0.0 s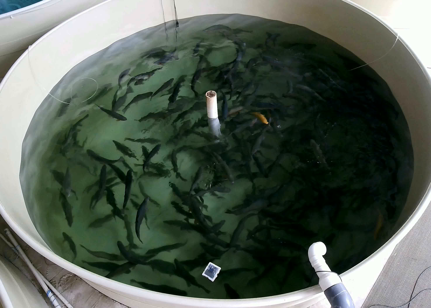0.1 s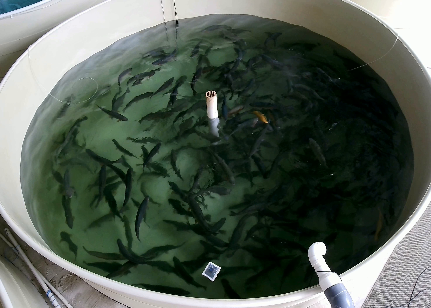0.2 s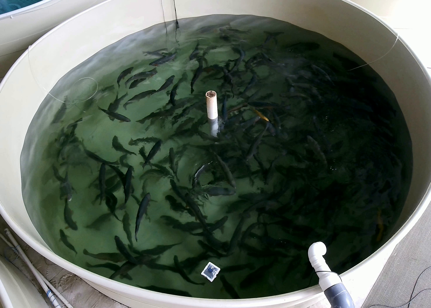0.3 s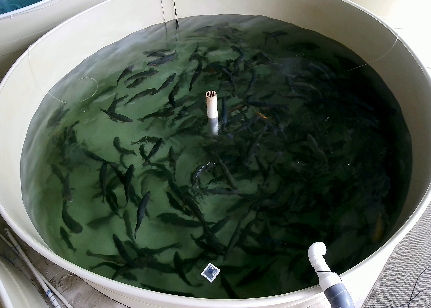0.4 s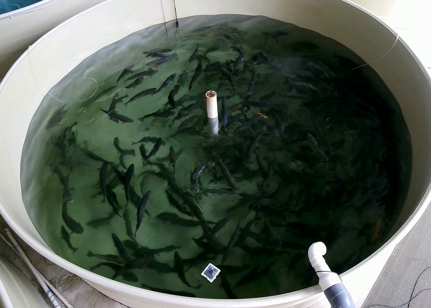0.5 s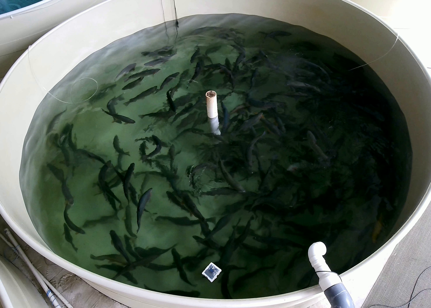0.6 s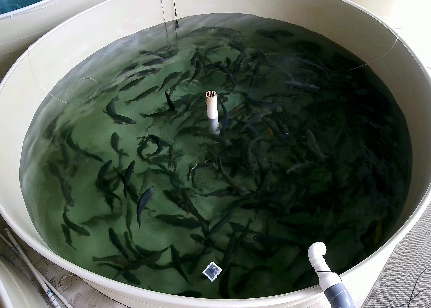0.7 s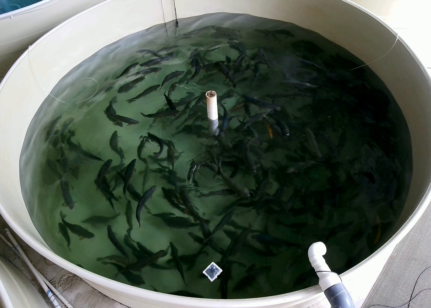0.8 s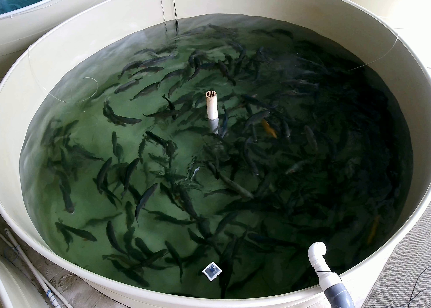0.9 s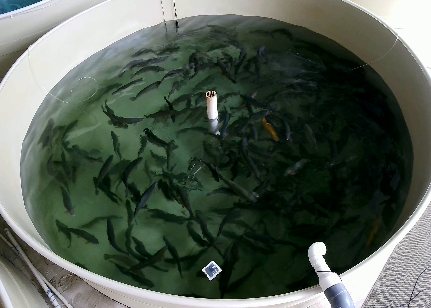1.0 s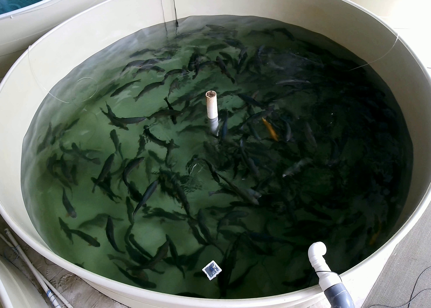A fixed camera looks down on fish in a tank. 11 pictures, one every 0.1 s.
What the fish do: Foraging.
